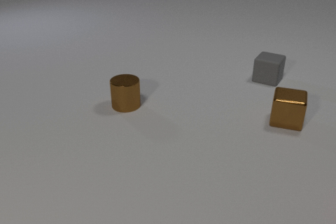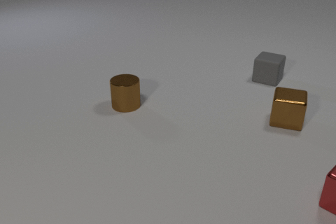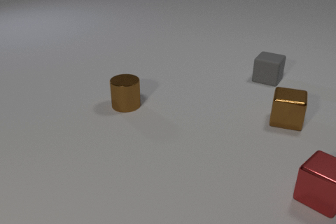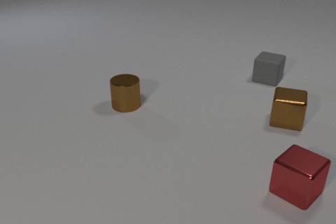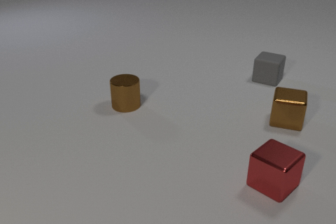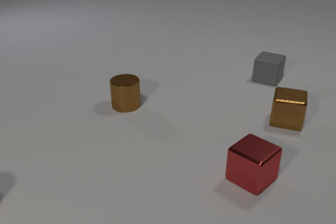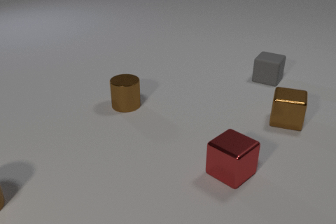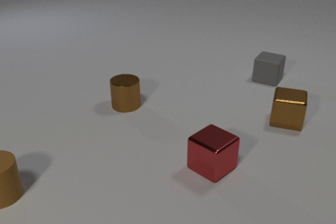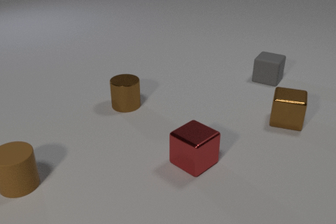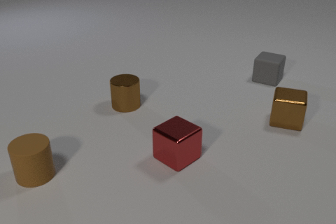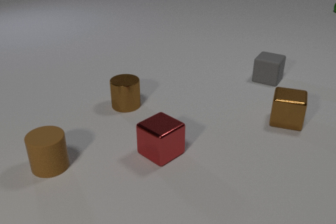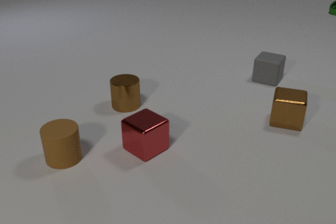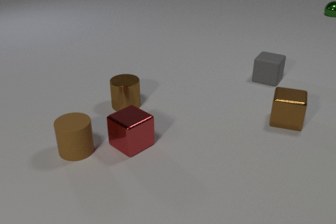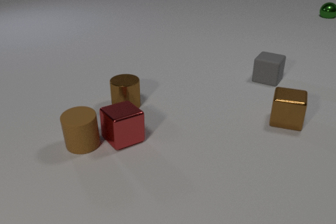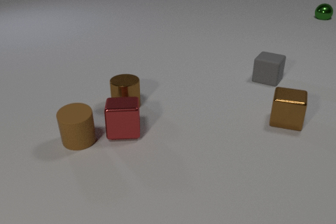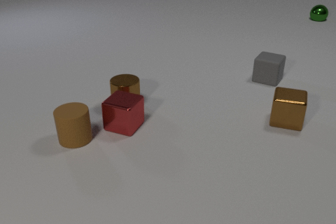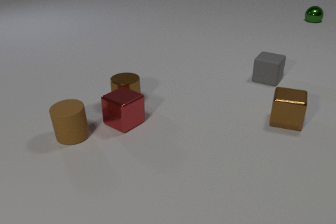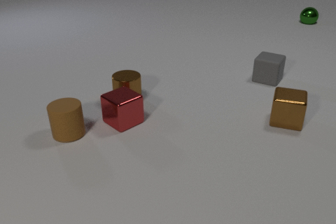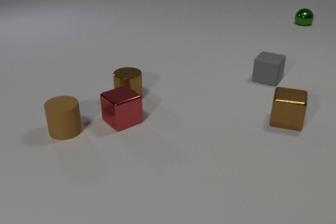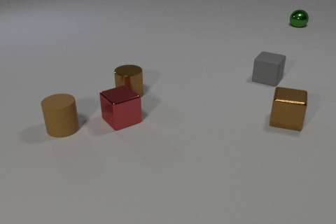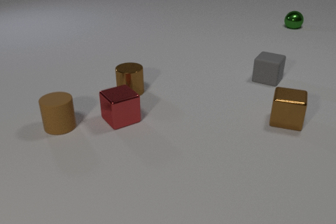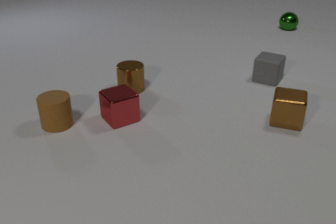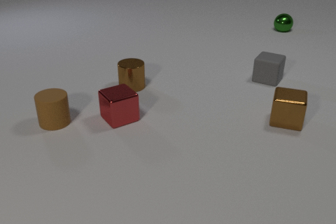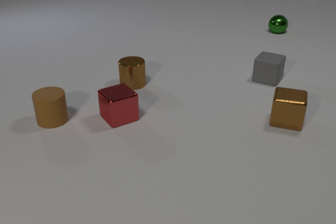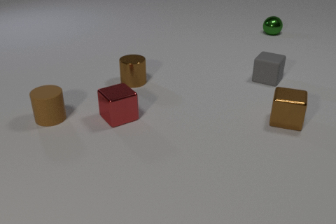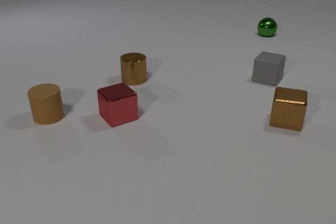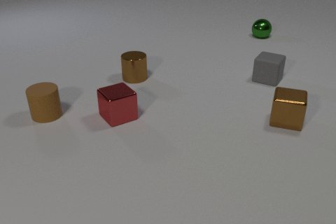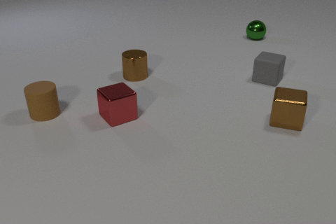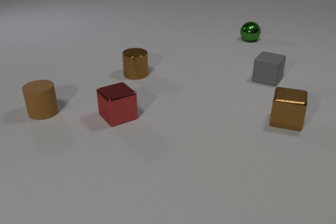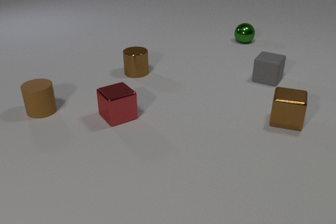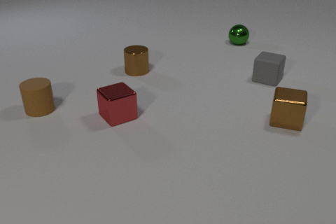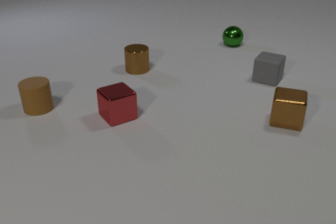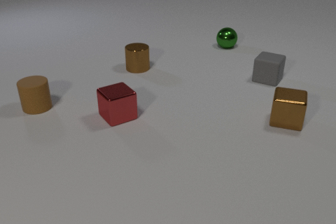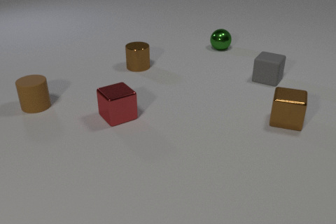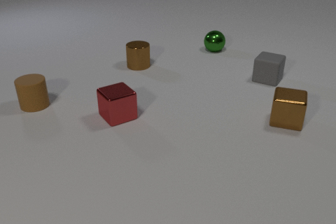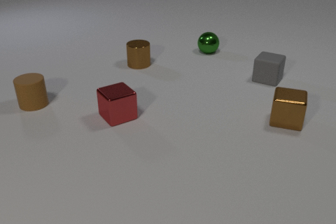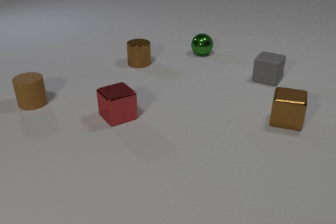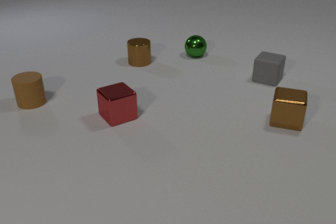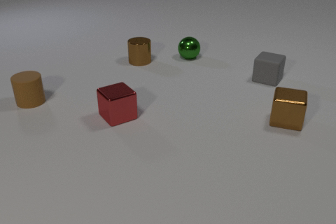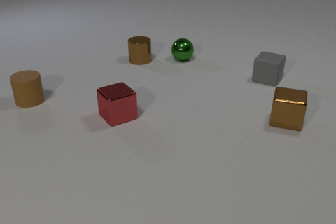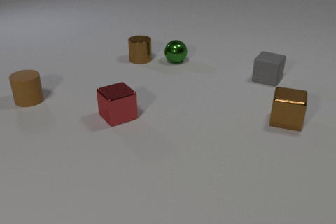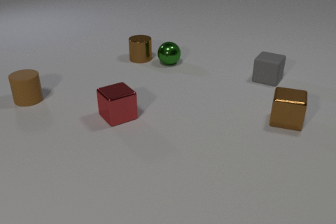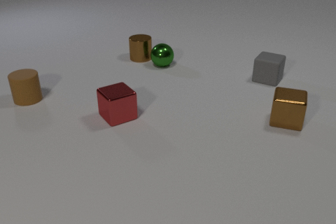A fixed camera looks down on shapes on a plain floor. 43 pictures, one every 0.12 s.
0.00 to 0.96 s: The brown rubber cylinder comes in at the left edge, slides to the right and away from the camera. The red metal cube comes in at the right edge, slides to the left.
0.96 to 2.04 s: The brown rubber cylinder slides away from the camera and to the right. The red metal cube slides away from the camera and to the left, spins clockwise seen from above by about 90 degrees, its near face sliding to the left. The brown metal cylinder slides away from the camera. The green metal sphere comes in at the right edge, rolls toward the camera and to the left. The brown rubber cylinder and the red metal cube collide. The red metal cube and the brown metal cylinder collide.
2.04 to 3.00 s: The brown rubber cylinder slides away from the camera and to the left. The red metal cube slides away from the camera. The brown metal cylinder slides away from the camera. The green metal sphere rolls toward the camera and to the left.
3.00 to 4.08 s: The brown rubber cylinder slides away from the camera and to the left. The brown metal cylinder slides away from the camera. The green metal sphere rolls toward the camera and to the left.
4.08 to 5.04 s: The brown rubber cylinder slides away from the camera. The brown metal cylinder slides away from the camera. The green metal sphere rolls to the left and toward the camera.
What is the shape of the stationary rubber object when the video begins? cube.
What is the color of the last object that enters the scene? green.
How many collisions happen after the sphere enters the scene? 2.
